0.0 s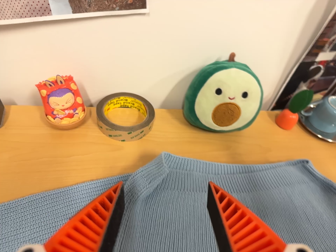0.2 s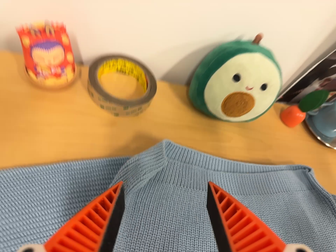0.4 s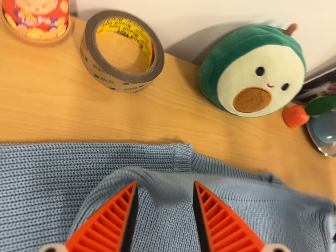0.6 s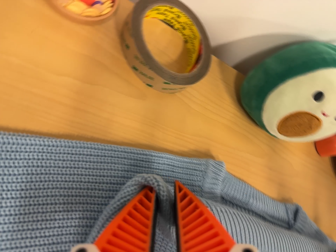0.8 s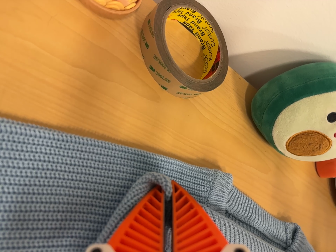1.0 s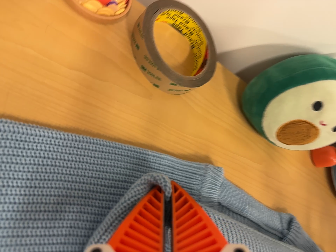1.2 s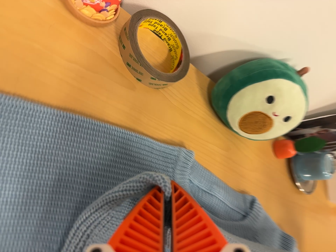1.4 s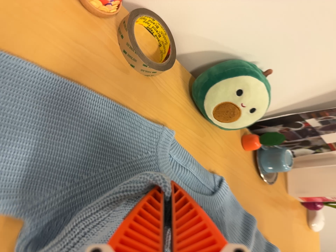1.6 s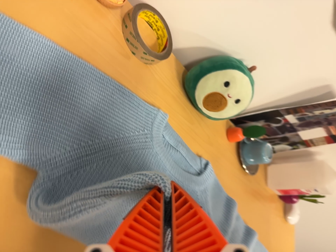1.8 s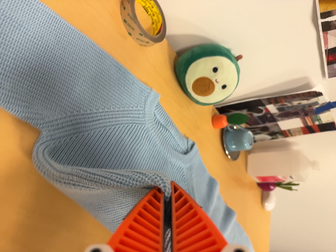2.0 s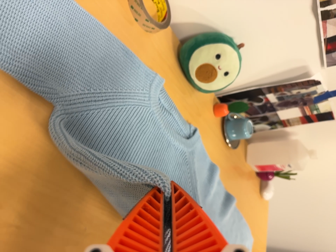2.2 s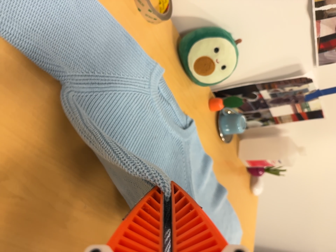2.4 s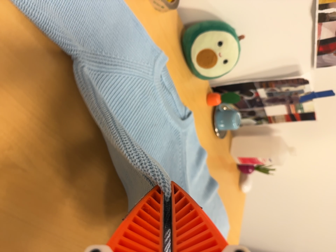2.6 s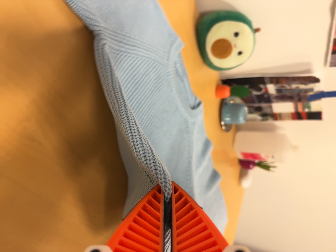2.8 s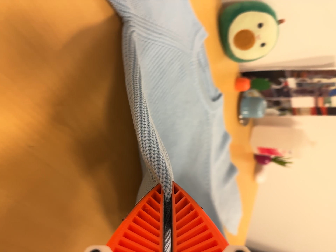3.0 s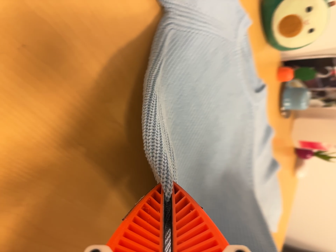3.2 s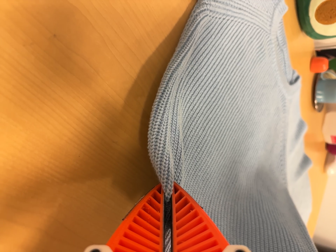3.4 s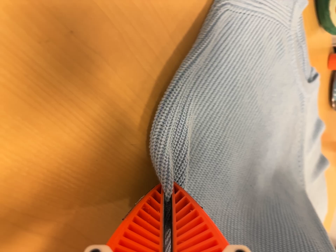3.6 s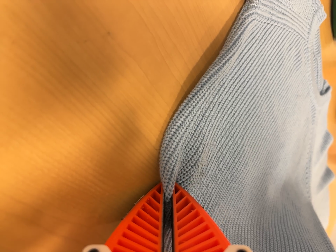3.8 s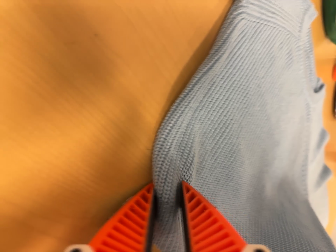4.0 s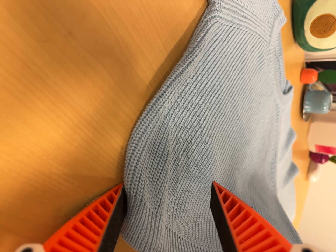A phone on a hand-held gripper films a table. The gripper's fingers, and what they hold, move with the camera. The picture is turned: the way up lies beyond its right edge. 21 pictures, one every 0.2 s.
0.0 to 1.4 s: The camera pans to its right by about 20 degrees. It travels to its left, about 12 cm. Its aim tips toward the bottom of its view by about 15 degrees, and the scene shifts upward. It rolls about its line of sight by about 35 degrees, and the scene rotates clockwise.
1.4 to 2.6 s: The camera pans to its right by about 10 degrees. It travels toward the bottom of its view, backward and to its left, about 22 cm, so close, fixed things drift upward. It rolls about its line of sight by about 15 degrees, and the scene rotates clockwise.
2.6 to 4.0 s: The camera travels to its left and forward, about 10 cm, so close, fixed things drift to the right.
The film runs backward here.
